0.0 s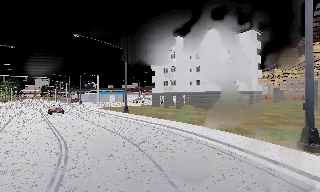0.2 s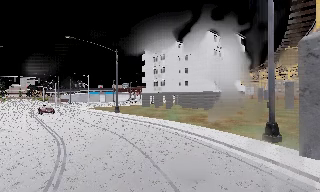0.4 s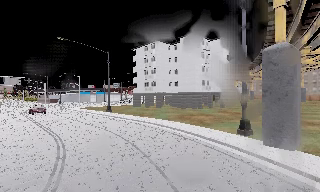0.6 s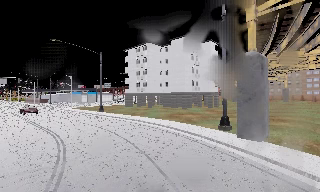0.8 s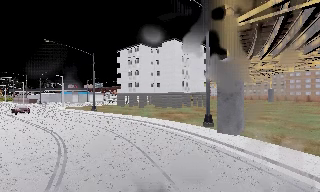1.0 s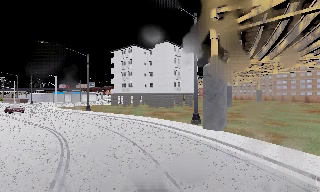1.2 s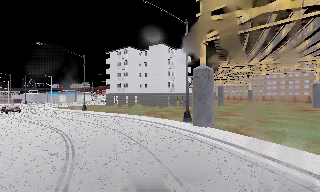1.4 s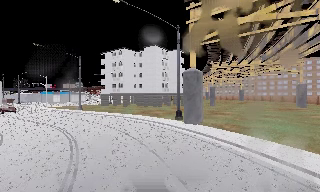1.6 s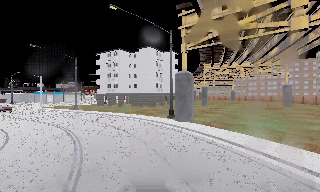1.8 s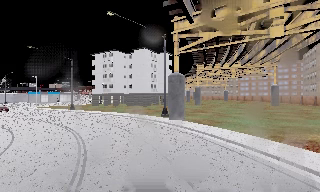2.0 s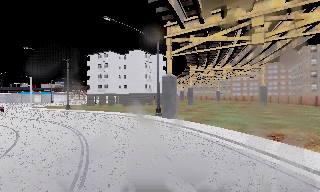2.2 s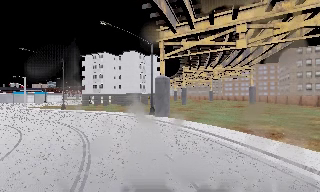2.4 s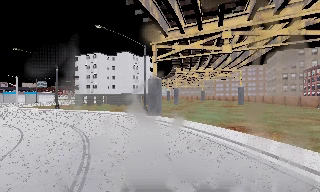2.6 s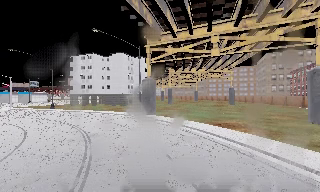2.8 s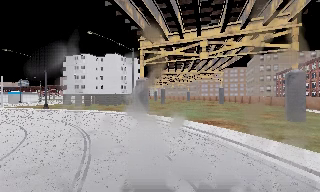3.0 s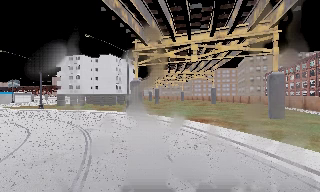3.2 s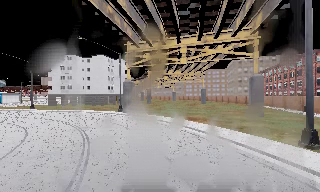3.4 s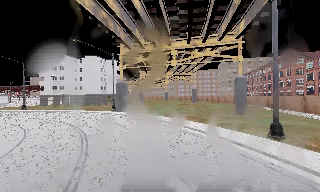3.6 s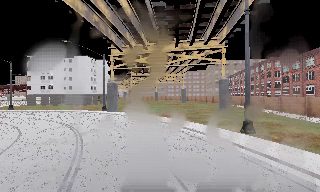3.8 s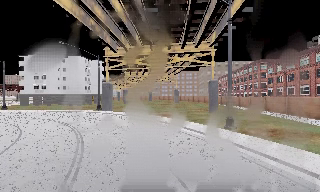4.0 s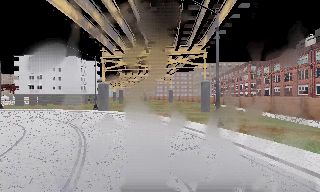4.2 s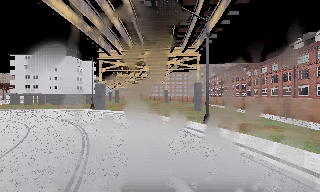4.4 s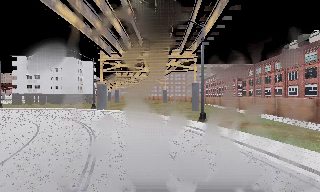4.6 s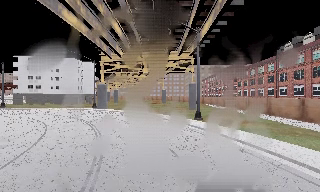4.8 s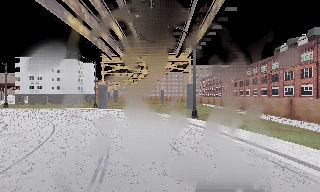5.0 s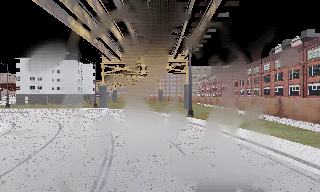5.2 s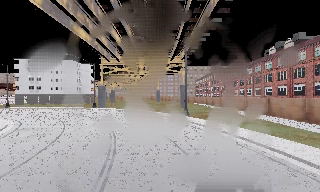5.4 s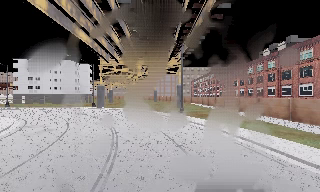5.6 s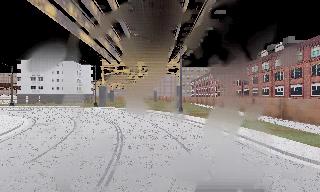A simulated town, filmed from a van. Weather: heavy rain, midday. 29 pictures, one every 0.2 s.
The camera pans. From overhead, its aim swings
clockwise.
The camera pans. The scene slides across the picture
to the left.
0.0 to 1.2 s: The camera swings to its right by about 15 degrees, and the scene slides to the left. It travels backward, about 7 m, so what stands in front gets smaller.
1.2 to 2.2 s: The camera travels backward, about 6 m, so what stands in front gets smaller.
2.2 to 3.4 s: The camera pans to its right, which is clockwise from overhead, by about 15 degrees. It travels backward, about 7 m, so what stands in front gets smaller.
3.4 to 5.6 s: The scene slides to the left, as the camera pans about 10 degrees to its right. It travels backward, about 14 m, so what stands in front gets smaller.
The film runs backward here.
